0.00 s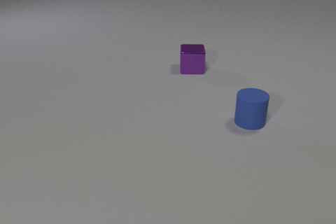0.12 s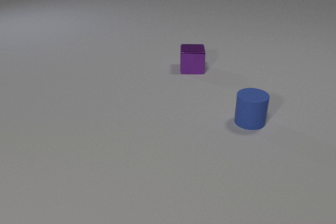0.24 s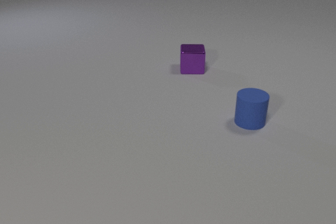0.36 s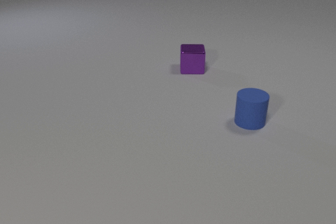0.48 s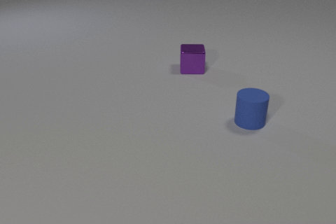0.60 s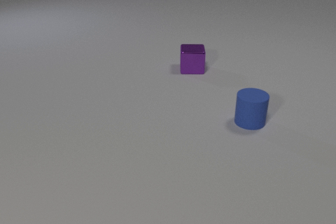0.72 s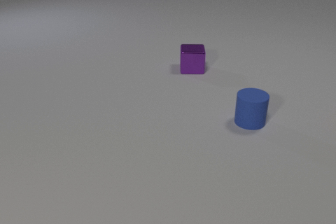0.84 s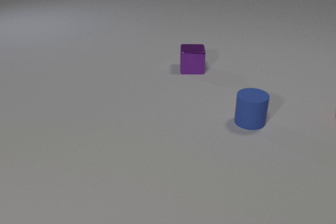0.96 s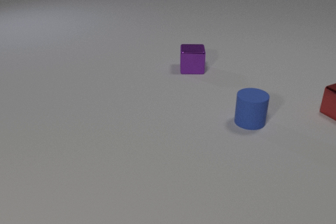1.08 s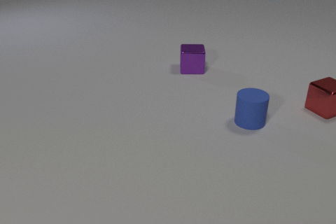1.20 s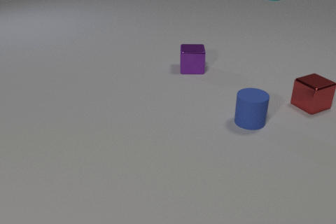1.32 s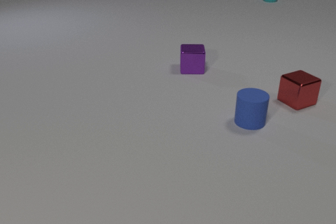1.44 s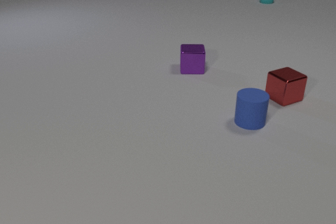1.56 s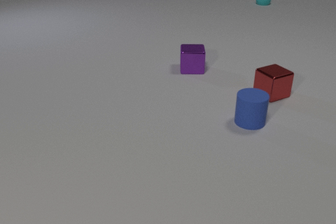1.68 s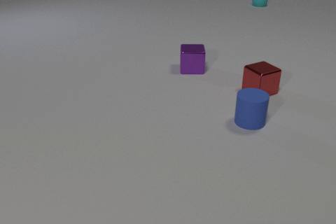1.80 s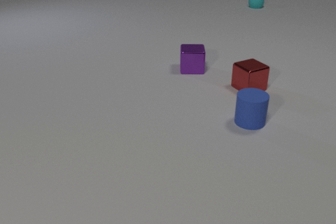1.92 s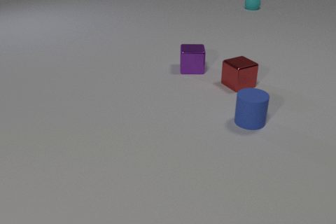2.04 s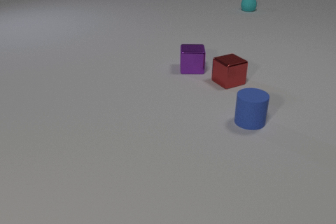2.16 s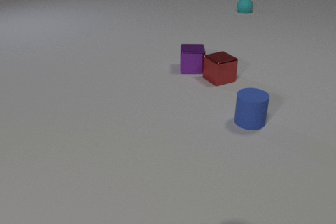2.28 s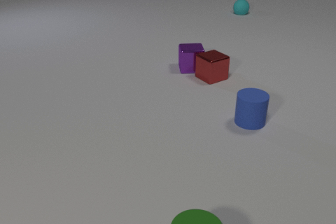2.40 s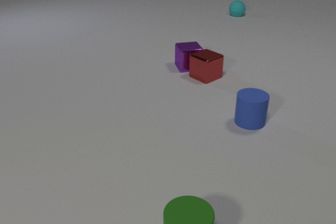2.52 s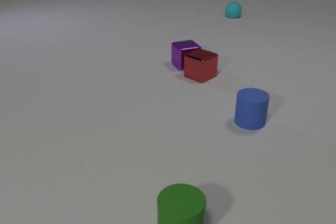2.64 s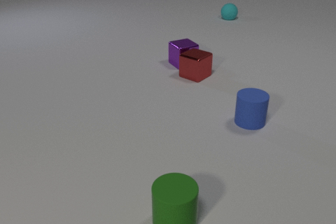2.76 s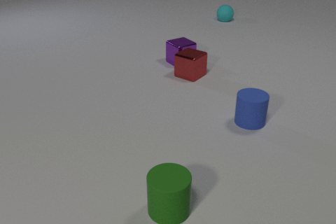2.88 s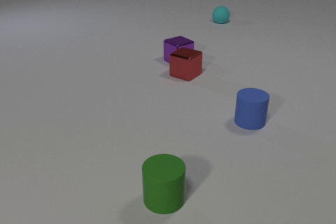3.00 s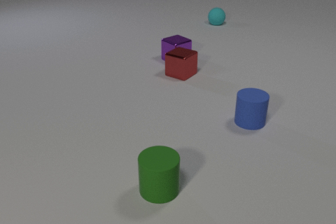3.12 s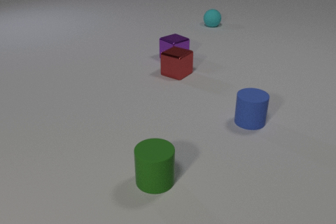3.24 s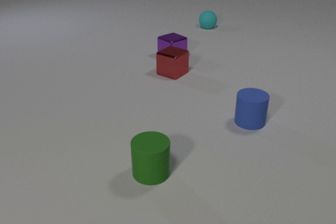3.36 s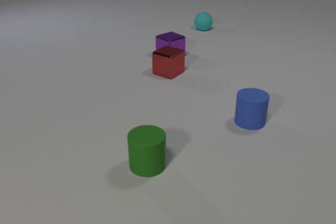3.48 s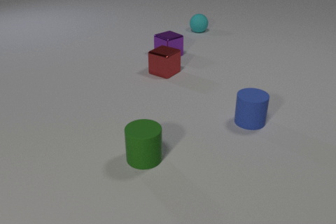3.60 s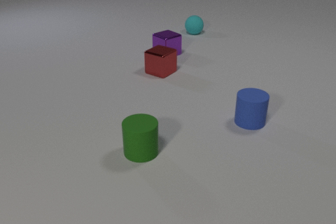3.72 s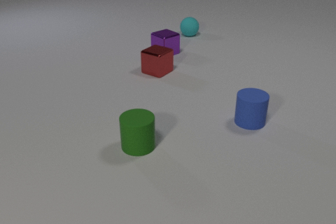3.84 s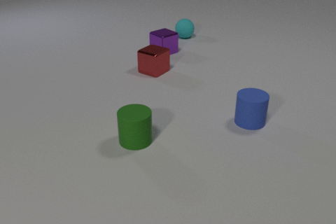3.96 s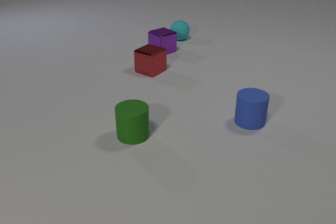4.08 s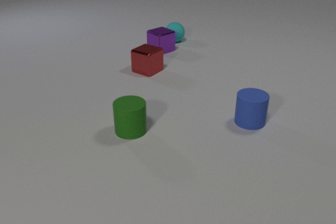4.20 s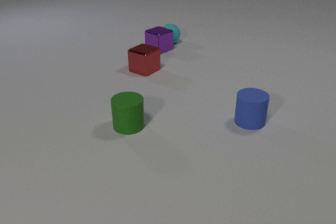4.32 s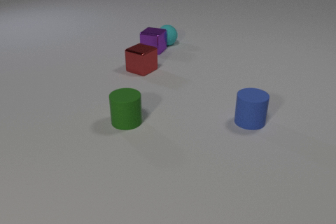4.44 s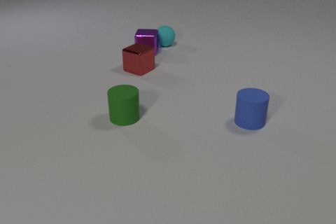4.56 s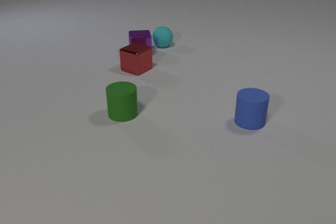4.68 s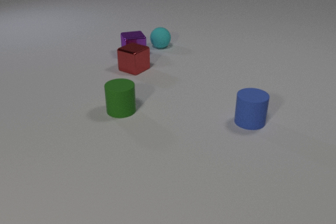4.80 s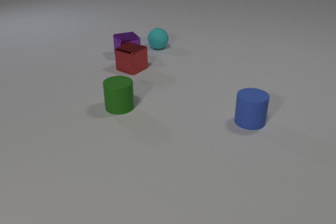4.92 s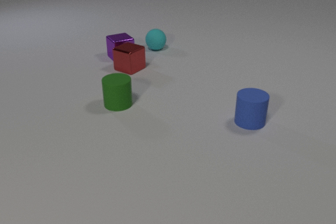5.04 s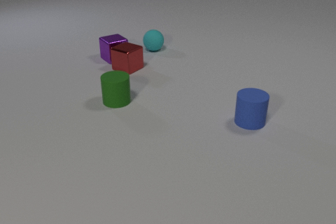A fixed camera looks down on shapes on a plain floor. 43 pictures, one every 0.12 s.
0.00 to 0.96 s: The red metal cube comes in at the right edge, slides to the left.
0.96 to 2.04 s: The red metal cube slides to the left. The cyan rubber sphere rolls toward the camera and to the left.
2.04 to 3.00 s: The red metal cube slides to the left, spins so that its near face slides to the right, counterclockwise seen from above. The purple metal cube slides away from the camera and to the left, spins counterclockwise seen from above by about 45 degrees, its near face sliding to the right. The cyan rubber sphere rolls toward the camera and to the left. The green rubber cylinder comes in at the bottom edge, slides away from the camera. The red metal cube and the purple metal cube collide.
3.00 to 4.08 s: The red metal cube slides to the left. The purple metal cube slides away from the camera and to the left. The cyan rubber sphere rolls toward the camera and to the left. The green rubber cylinder slides away from the camera.
4.08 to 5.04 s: The red metal cube slides to the left. The purple metal cube slides to the left and toward the camera, spins so that its near face slides to the right, counterclockwise seen from above. The cyan rubber sphere rolls toward the camera and to the left. The green rubber cylinder slides away from the camera. The purple metal cube and the cyan rubber sphere collide.
Are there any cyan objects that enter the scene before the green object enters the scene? yes.
What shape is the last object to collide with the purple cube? sphere.
What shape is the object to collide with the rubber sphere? cube.
